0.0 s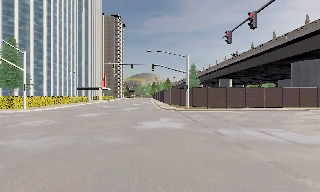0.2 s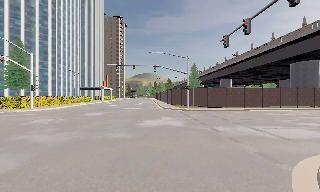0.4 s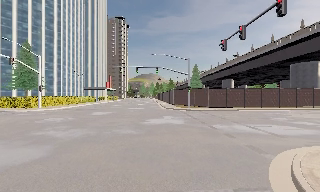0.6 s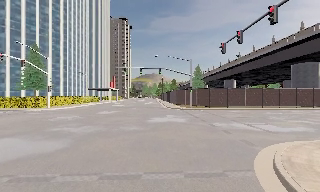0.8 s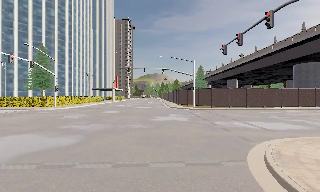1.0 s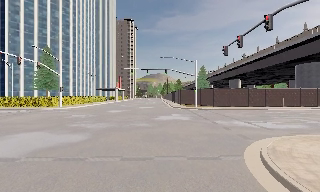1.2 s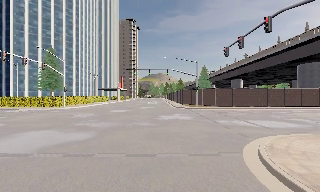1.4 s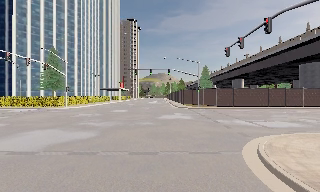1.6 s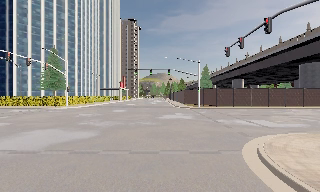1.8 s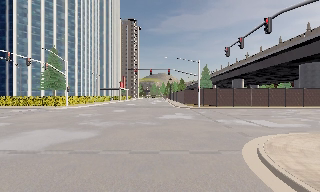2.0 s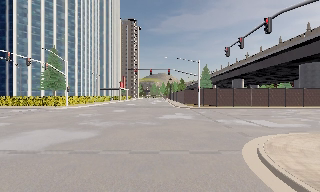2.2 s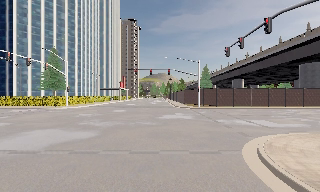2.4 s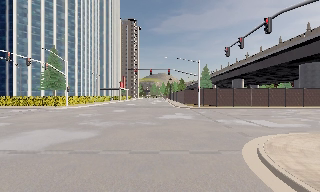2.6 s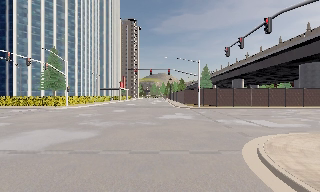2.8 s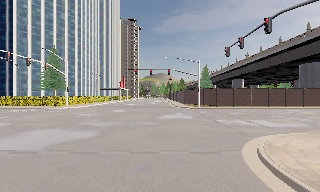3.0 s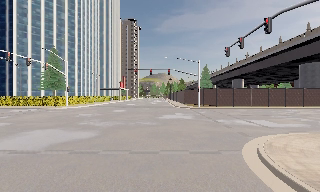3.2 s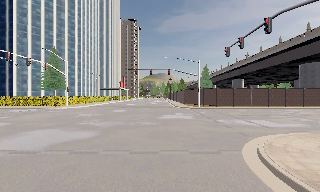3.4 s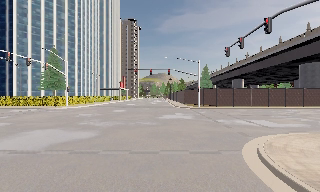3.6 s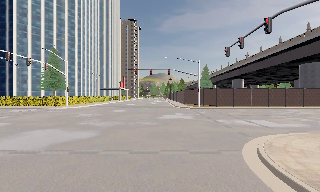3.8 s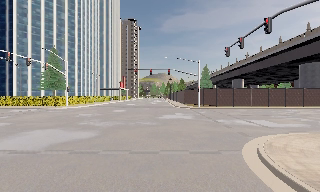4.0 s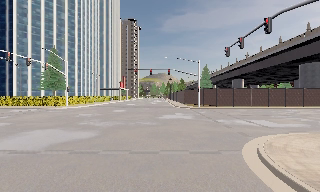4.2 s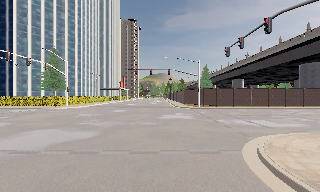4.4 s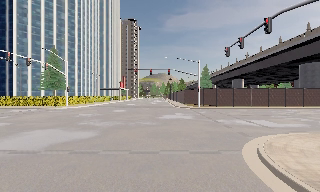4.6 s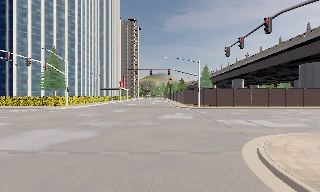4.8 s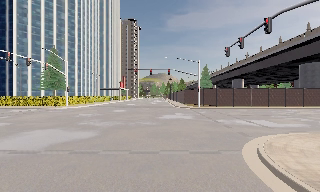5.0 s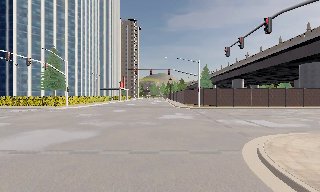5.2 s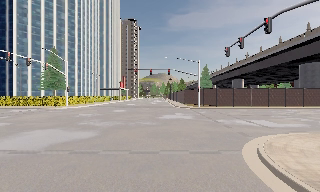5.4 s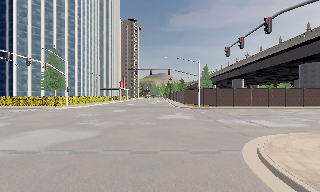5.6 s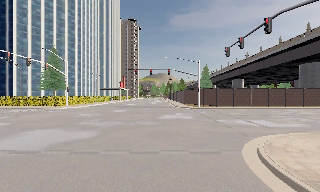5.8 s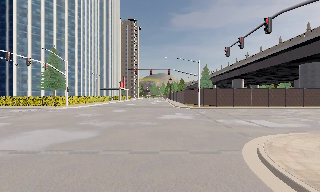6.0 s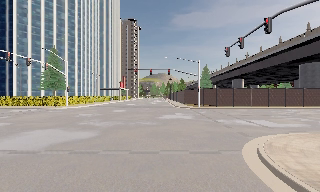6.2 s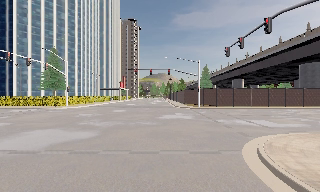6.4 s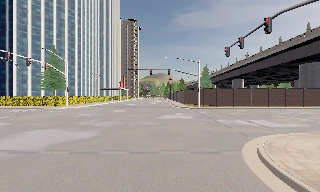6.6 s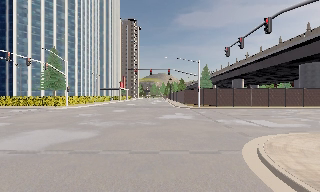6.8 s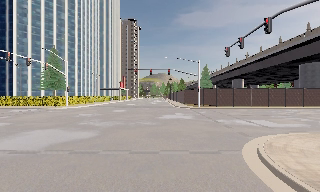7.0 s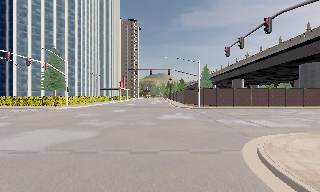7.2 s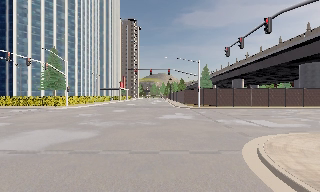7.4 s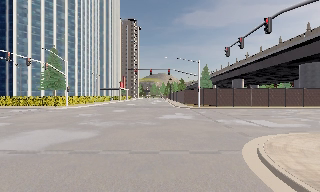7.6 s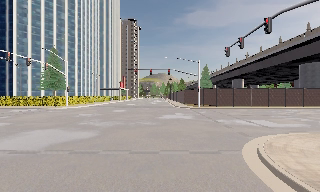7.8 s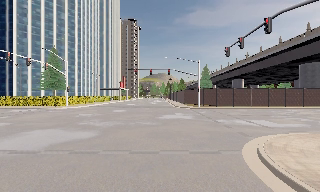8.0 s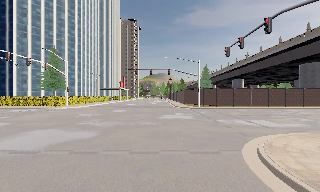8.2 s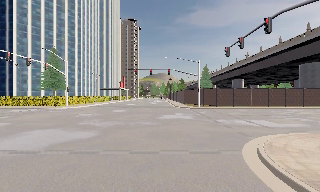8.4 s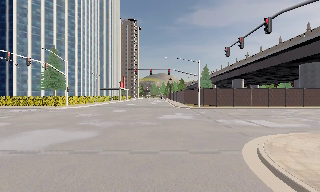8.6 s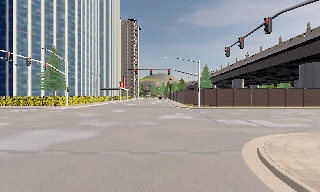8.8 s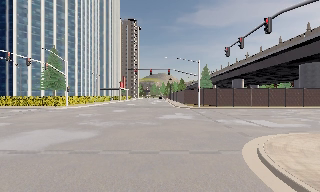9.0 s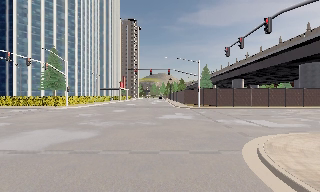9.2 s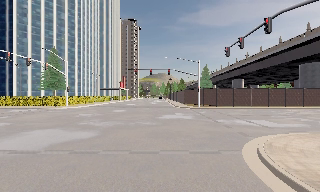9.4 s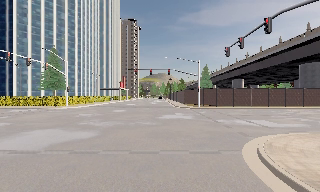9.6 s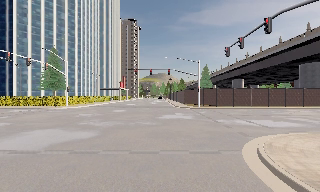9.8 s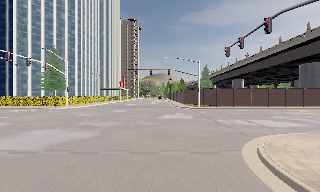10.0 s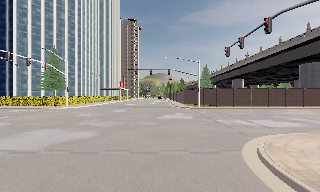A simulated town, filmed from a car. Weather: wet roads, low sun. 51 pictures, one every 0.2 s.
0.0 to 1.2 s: The camera travels backward, about 4 m, so what stands in front gets smaller. It loses speed.
1.2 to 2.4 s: The camera shifts only a little, or ends up much as it began.
2.4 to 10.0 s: The camera keeps its place and its aim.
The film runs backward here.
